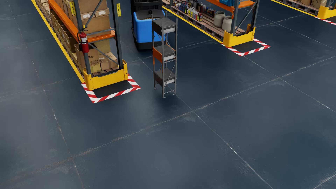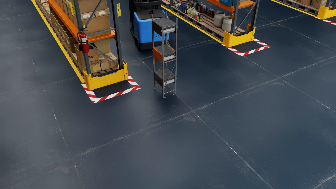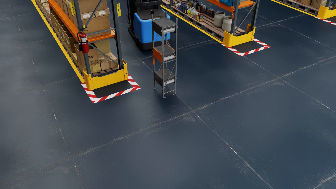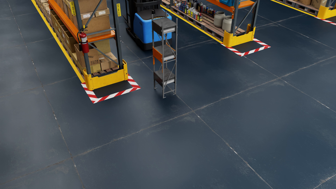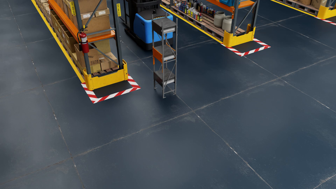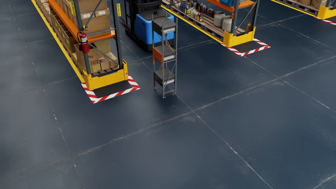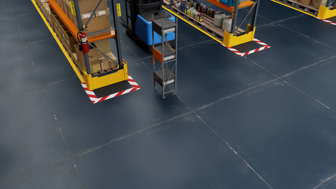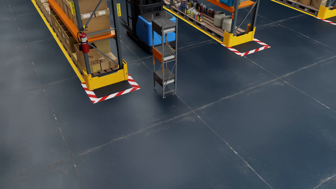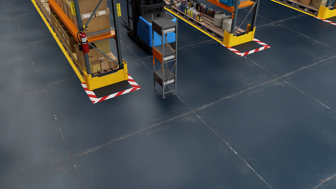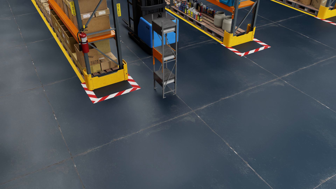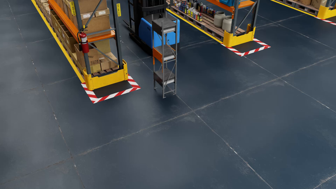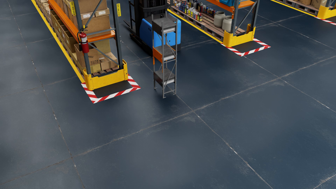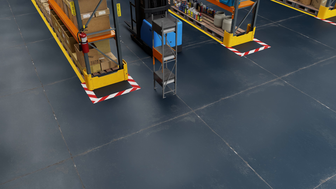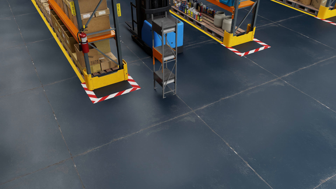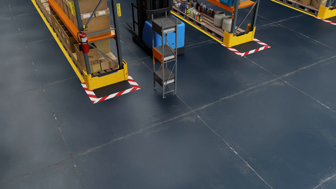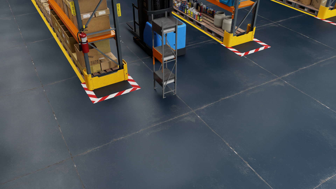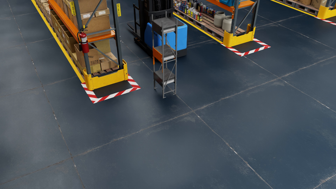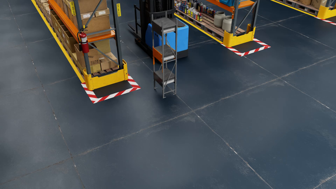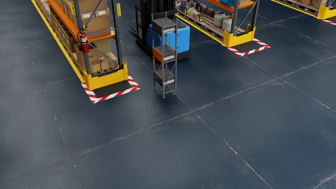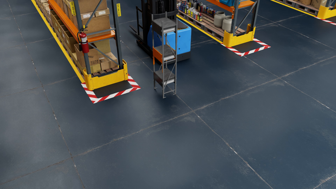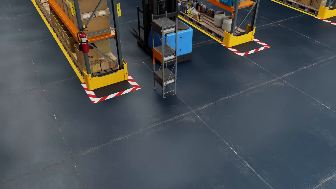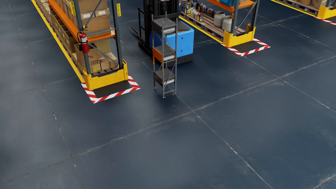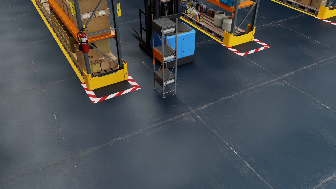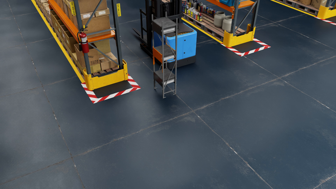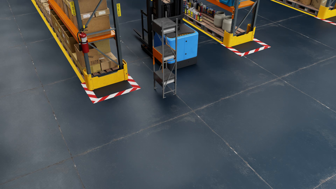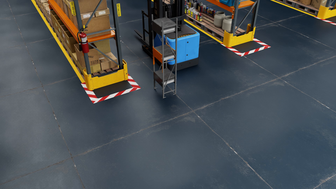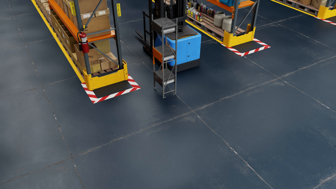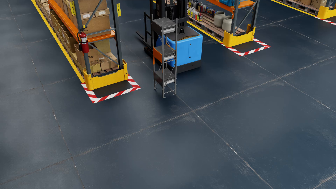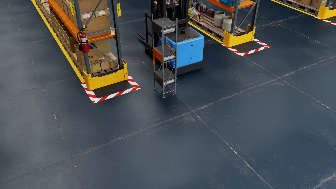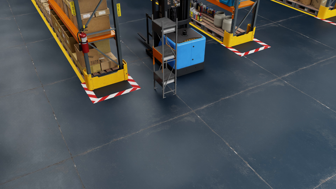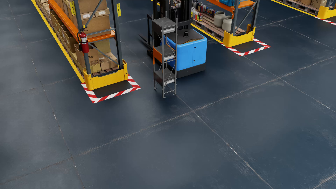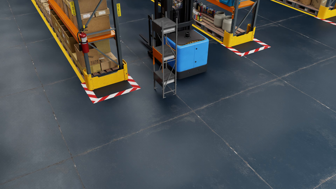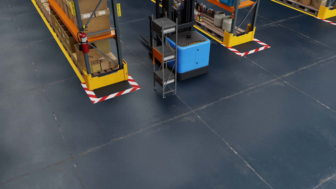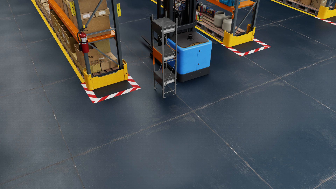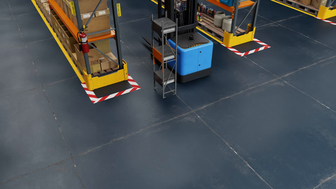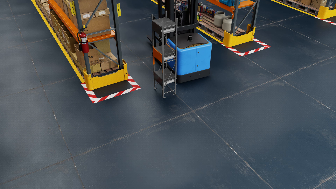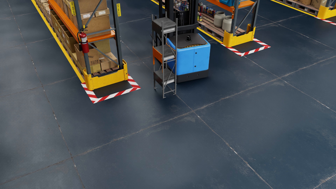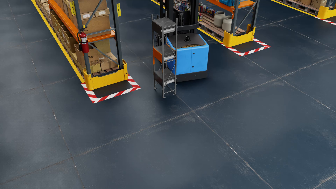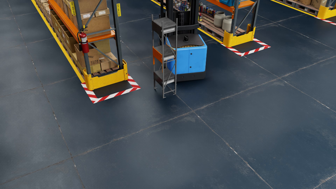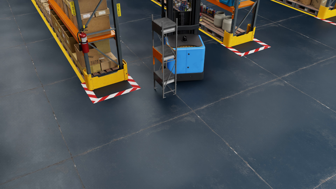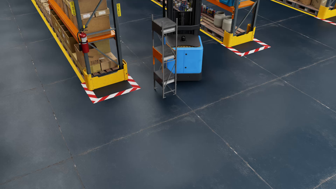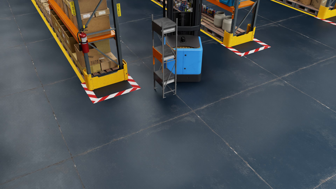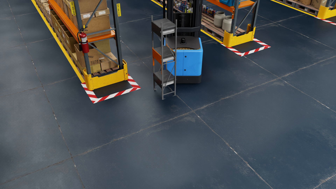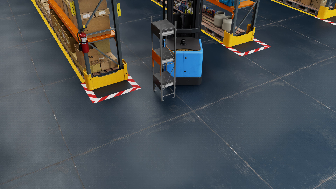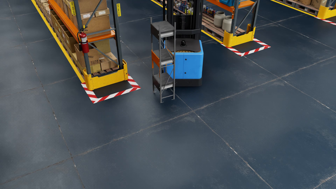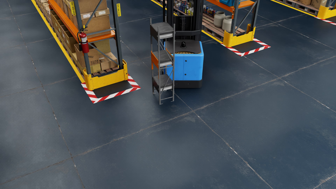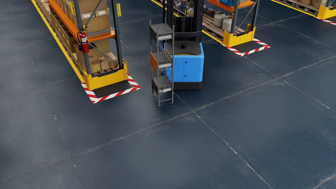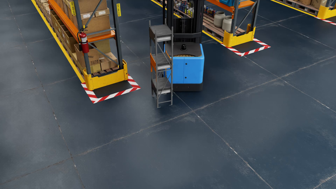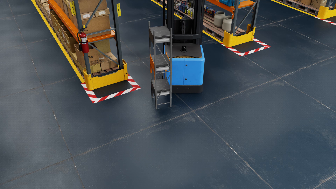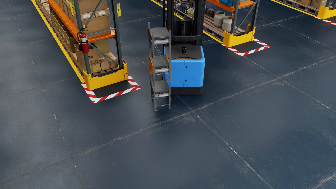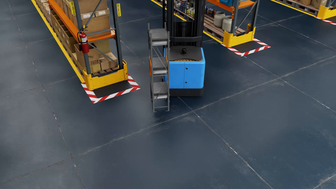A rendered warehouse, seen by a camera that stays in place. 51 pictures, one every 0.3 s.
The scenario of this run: A forklift runs into an object in its way.
